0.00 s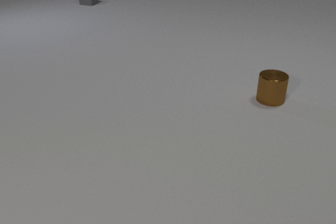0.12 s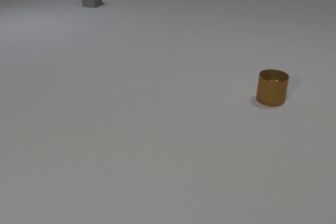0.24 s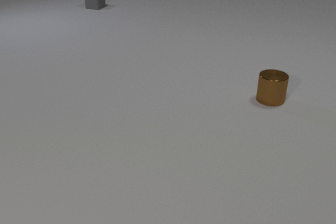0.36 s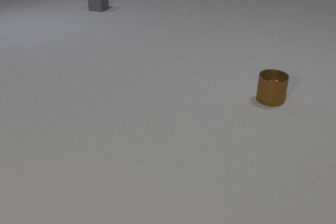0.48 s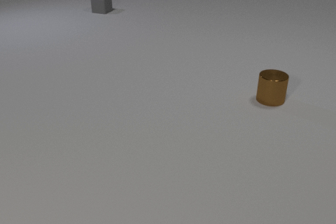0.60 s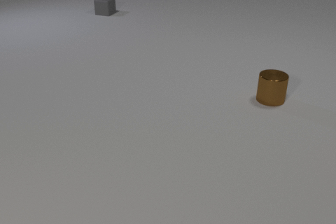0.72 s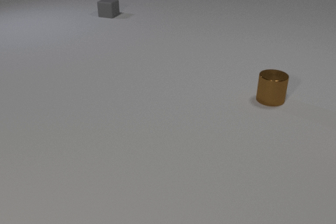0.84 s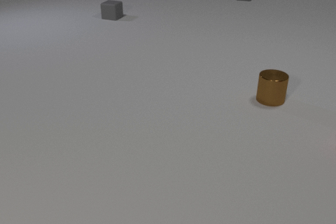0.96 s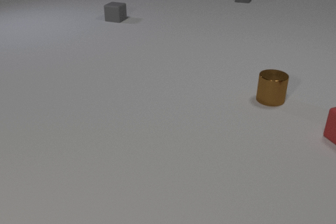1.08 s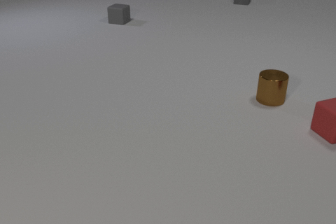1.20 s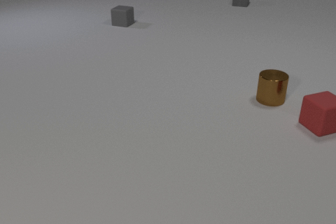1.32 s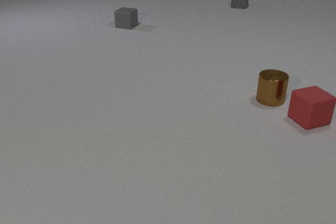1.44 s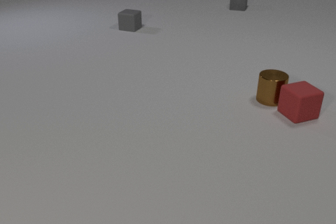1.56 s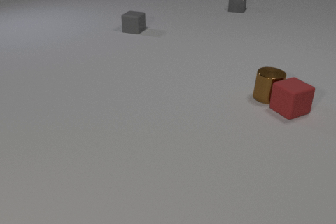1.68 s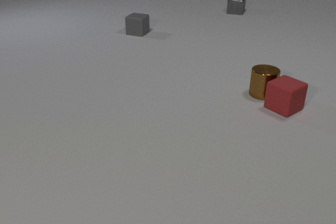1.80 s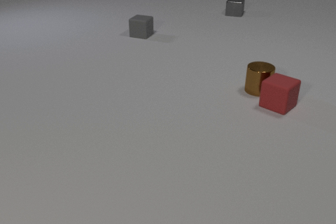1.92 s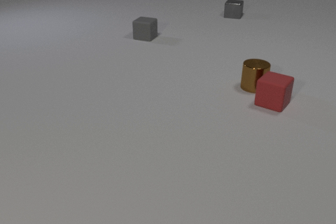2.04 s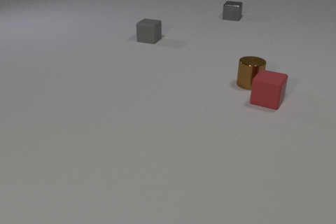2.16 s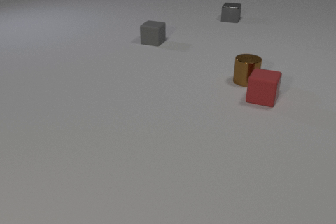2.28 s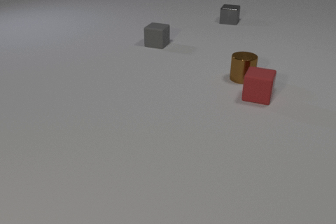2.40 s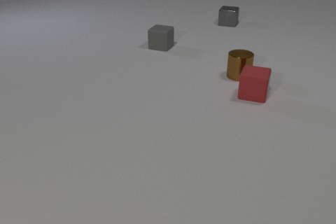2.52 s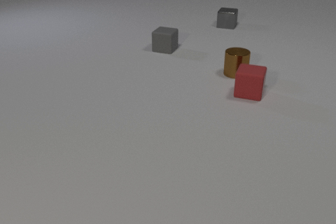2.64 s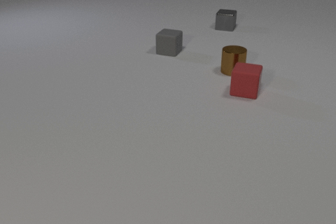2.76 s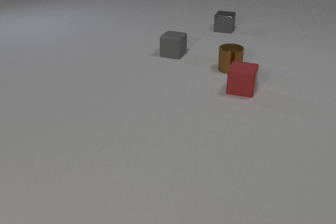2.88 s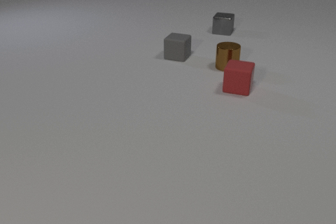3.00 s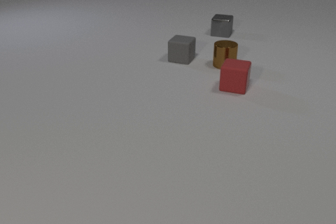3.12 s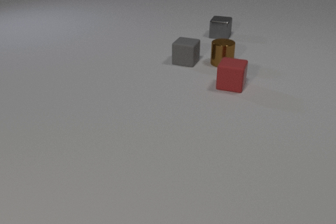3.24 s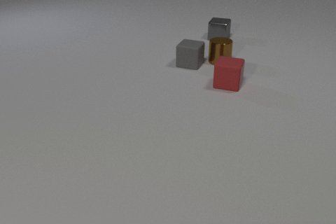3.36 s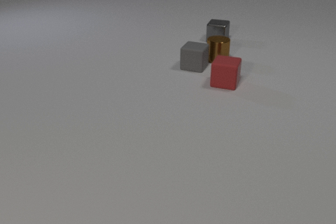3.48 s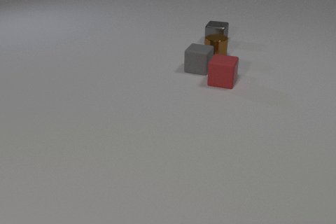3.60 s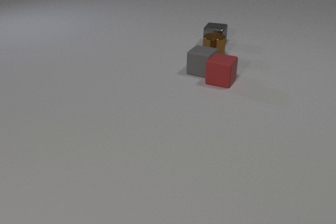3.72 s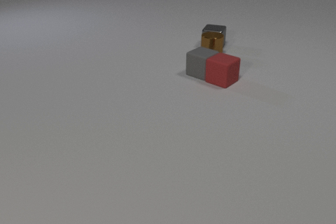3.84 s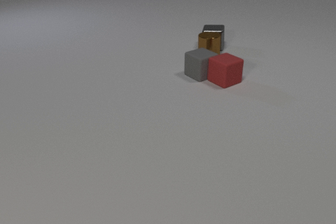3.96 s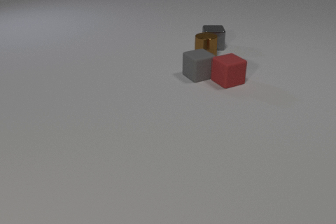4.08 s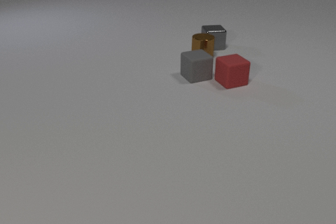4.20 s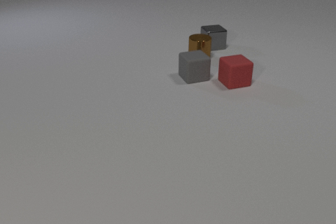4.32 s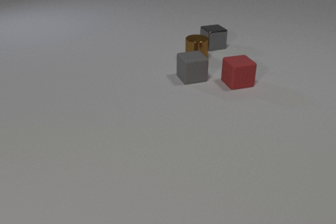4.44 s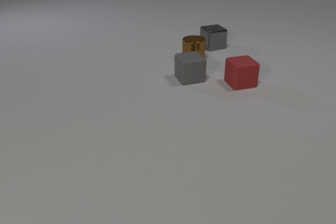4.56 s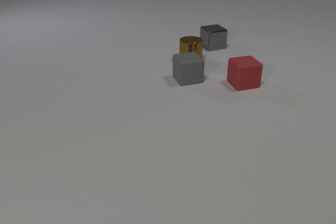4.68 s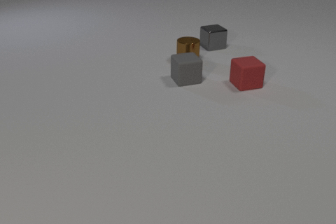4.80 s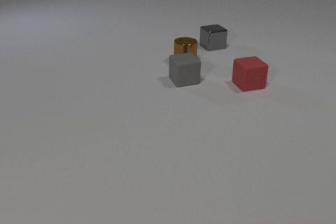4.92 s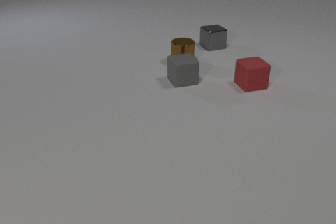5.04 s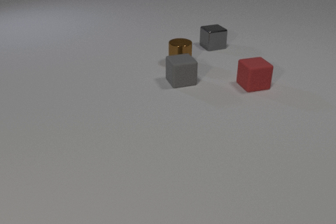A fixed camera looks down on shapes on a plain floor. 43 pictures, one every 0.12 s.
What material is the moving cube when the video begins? rubber.
How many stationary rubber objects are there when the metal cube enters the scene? 0.
How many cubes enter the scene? 2.
0.00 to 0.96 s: The red rubber cube comes in at the right edge, slides to the left. The gray metal cube comes in at the top edge, slides toward the camera. The gray rubber cube slides toward the camera and to the right.
0.96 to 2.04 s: The red rubber cube slides to the left and away from the camera, spins counterclockwise seen from above by about 45 degrees, its near face sliding to the right. The brown metal cylinder slides away from the camera and to the left. The gray metal cube slides toward the camera. The gray rubber cube slides toward the camera and to the right. The red rubber cube and the brown metal cylinder collide.
2.04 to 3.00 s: The red rubber cube slides to the left and away from the camera. The brown metal cylinder slides away from the camera and to the left. The gray metal cube slides toward the camera. The gray rubber cube slides toward the camera and to the right.
3.00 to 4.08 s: The red rubber cube slides away from the camera, spins so that its near face slides to the left, clockwise seen from above. The brown metal cylinder slides to the left and away from the camera. The gray metal cube slides toward the camera, spins so that its near face slides to the right, counterclockwise seen from above. The gray rubber cube slides toward the camera, spins so that its near face slides to the left, clockwise seen from above. The red rubber cube and the gray rubber cube collide. The brown metal cylinder and the gray metal cube collide.
4.08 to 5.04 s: The red rubber cube slides to the right. The brown metal cylinder slides to the left and toward the camera. The gray rubber cube slides to the left and toward the camera.
